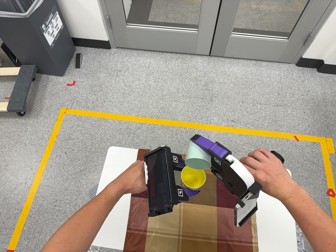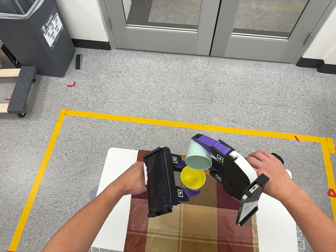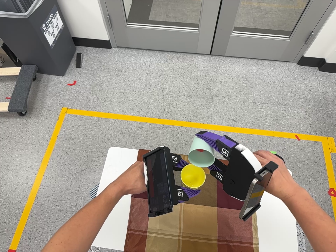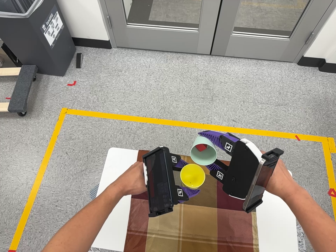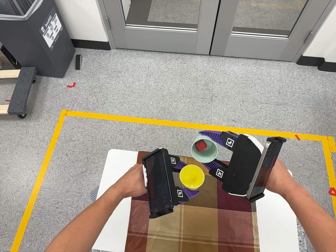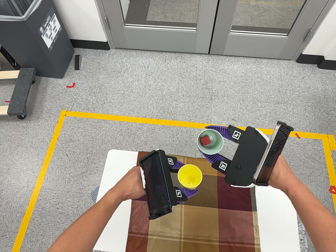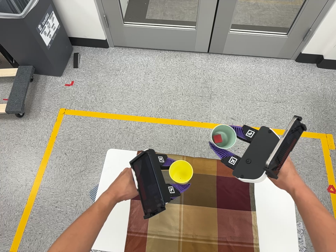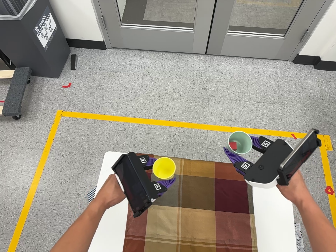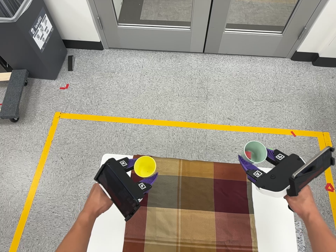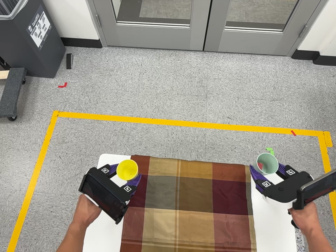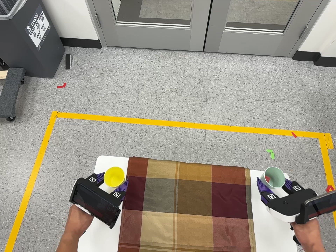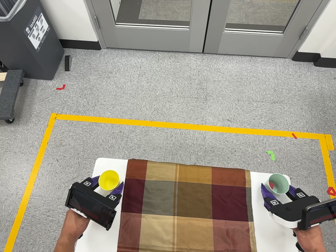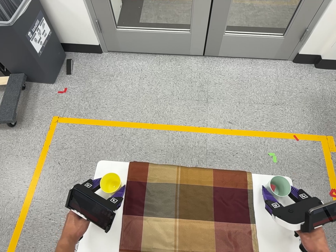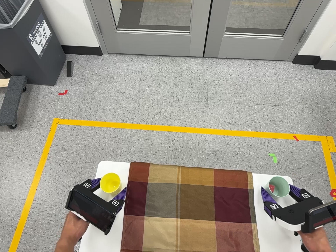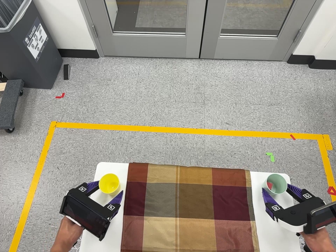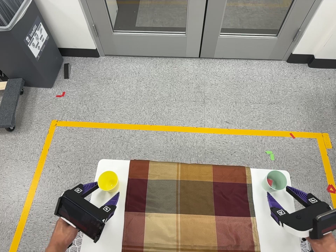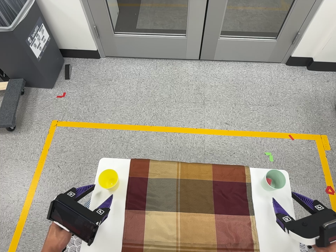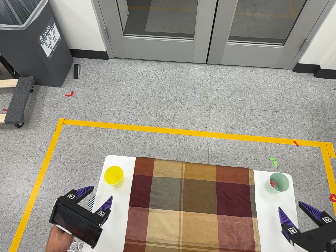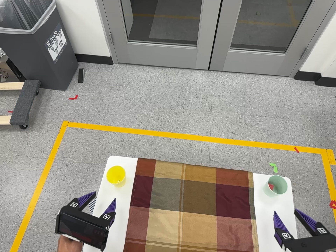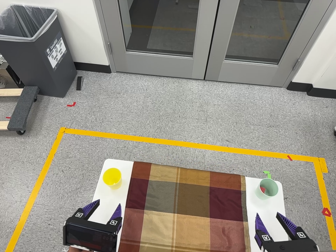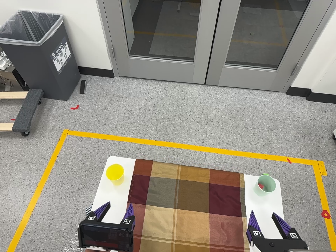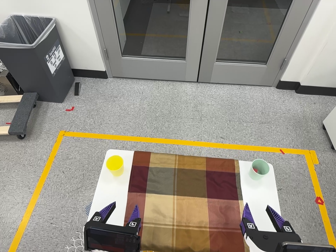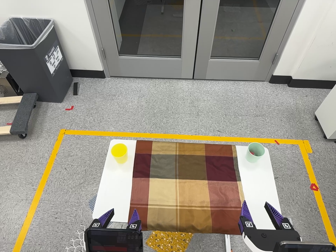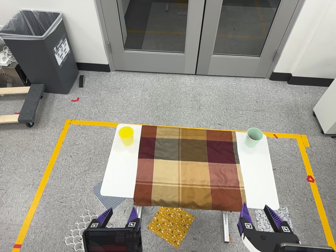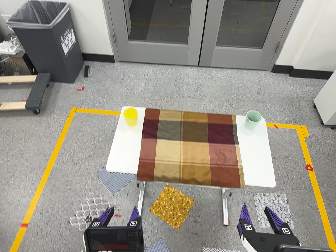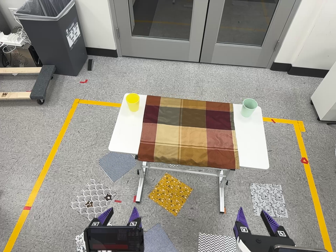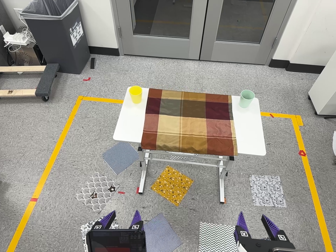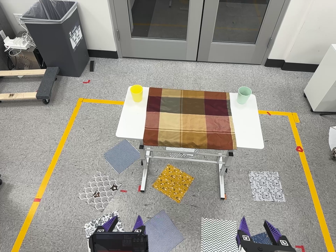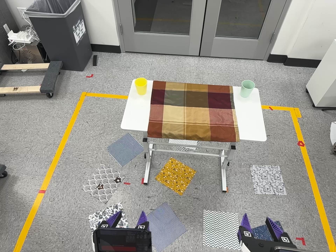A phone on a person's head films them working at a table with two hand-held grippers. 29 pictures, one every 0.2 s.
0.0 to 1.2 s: The camera shifts only a little, or ends up much as it began.
1.2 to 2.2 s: The camera travels forward, about 6 cm, so what stands in front looms larger.
2.2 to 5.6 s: The camera travels toward the bottom of its view and backward, about 90 cm, so close, fixed things drift upward. Its aim tips toward the top of its view by about 10 degrees.
The film runs backward here.
